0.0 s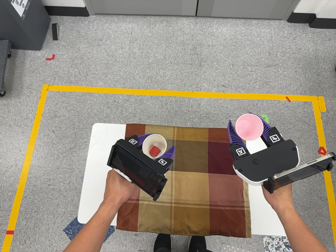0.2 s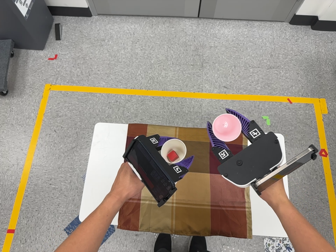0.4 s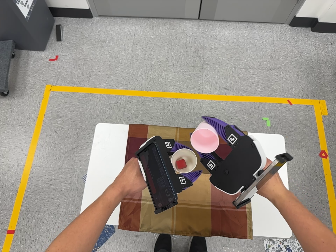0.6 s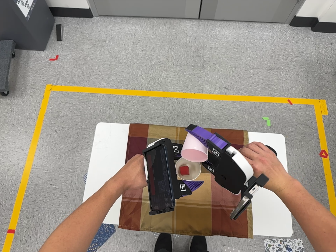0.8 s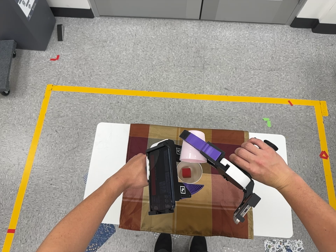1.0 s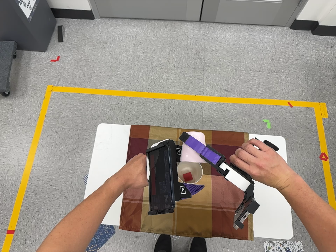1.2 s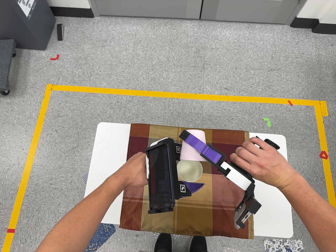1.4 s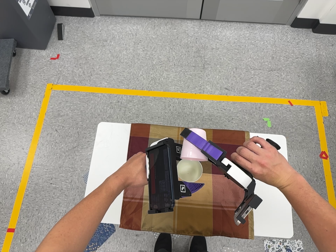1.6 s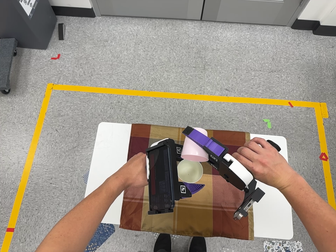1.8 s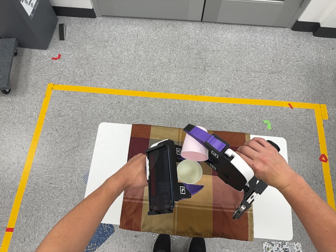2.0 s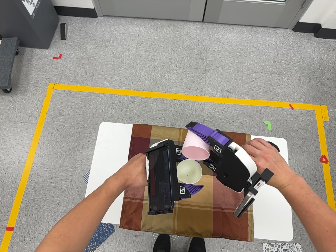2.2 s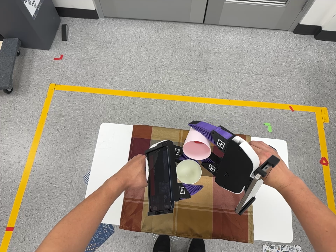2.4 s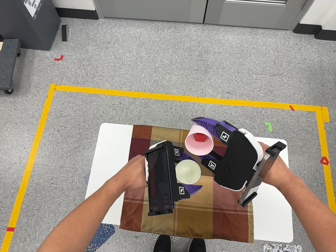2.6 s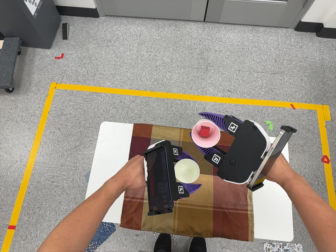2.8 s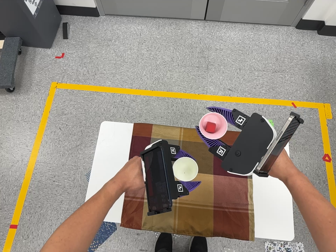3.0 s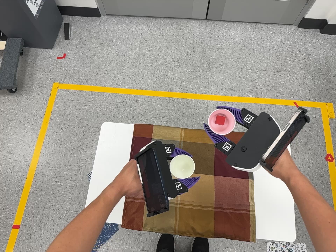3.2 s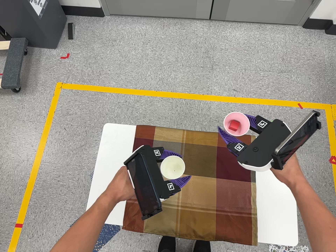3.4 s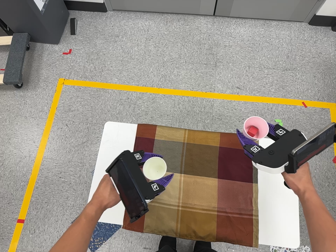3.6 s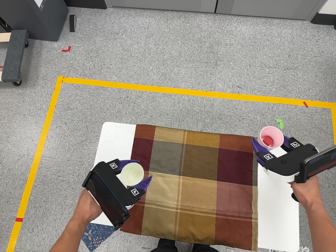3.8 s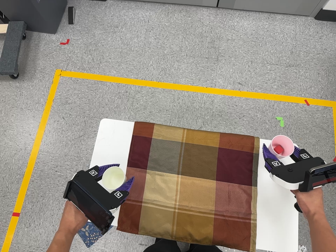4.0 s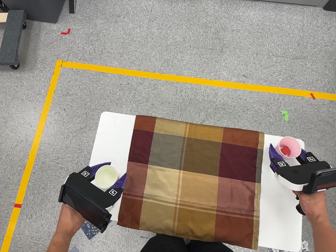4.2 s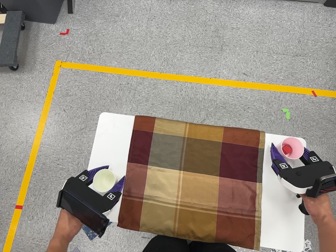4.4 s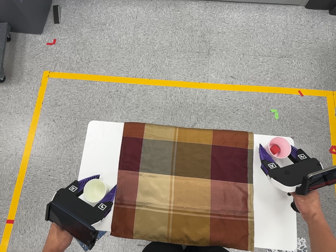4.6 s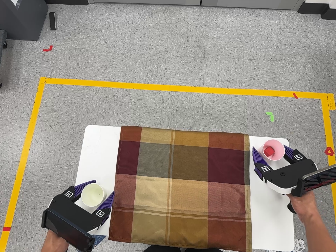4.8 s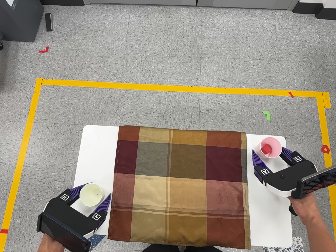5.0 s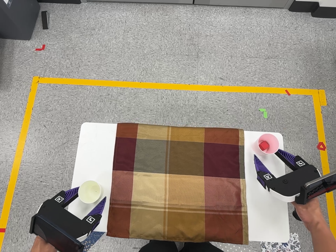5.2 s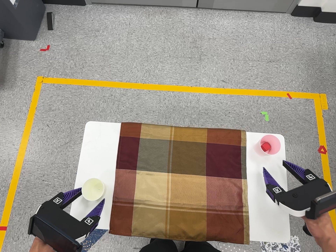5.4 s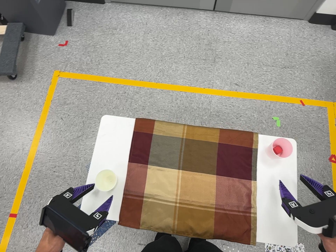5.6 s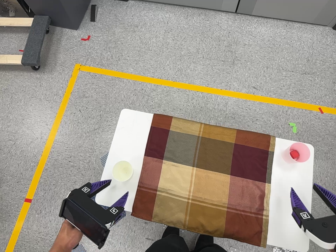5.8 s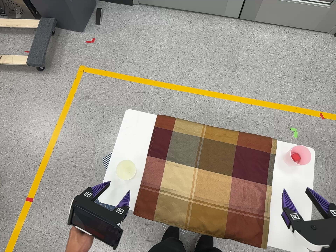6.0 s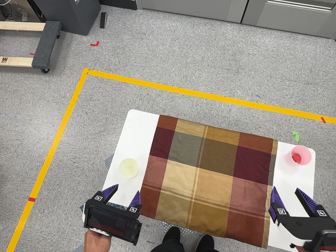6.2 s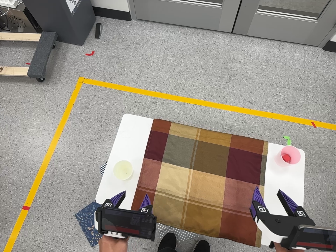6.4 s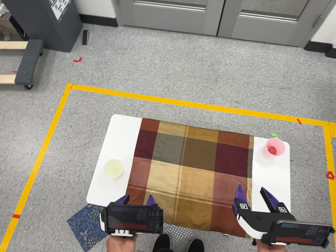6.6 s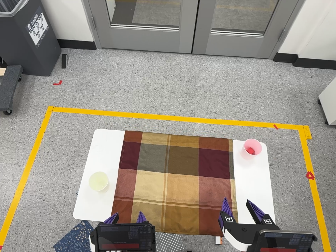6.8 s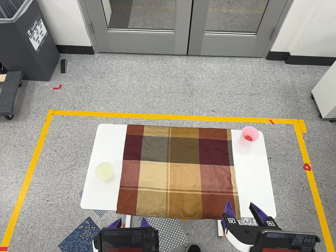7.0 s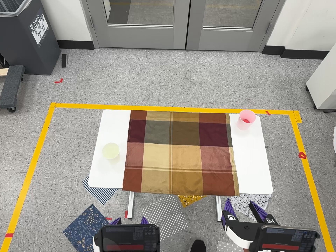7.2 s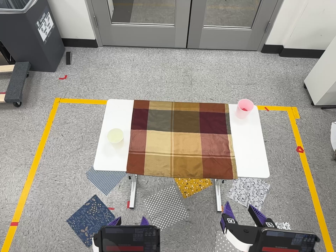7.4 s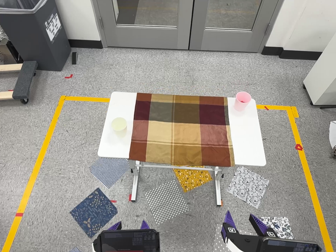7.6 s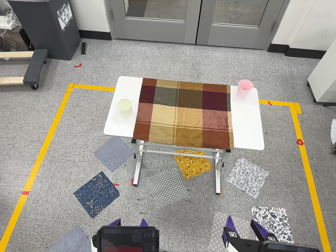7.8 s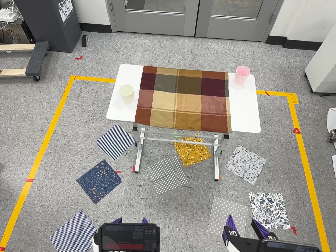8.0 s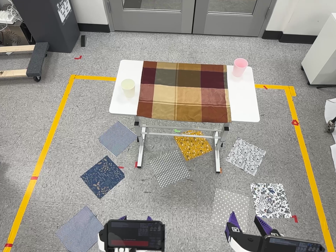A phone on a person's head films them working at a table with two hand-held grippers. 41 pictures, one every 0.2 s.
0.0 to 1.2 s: The camera shifts only a little, or ends up much as it began.
1.2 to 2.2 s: The camera keeps its place and its aim.
2.2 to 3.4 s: The camera shifts only a little, or ends up much as it began.
3.4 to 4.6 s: The camera travels forward, about 8 cm, so what stands in front looms larger.
4.6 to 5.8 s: The camera travels to its left, toward the bottom of its view and backward, about 12 cm, so close, fixed things drift to the right. It rolls about its line of sight by about 10 degrees, and the scene rotates clockwise.
5.8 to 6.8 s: The camera travels toward the bottom of its view and backward, about 26 cm. Its aim tips toward the top of its view by about 10 degrees. It rolls about its line of sight by about 10 degrees, and the scene rotates counterclockwise.
6.8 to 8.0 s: The camera travels toward the bottom of its view and backward, about 50 cm, so close, fixed things drift upward.
The film runs backward here.
